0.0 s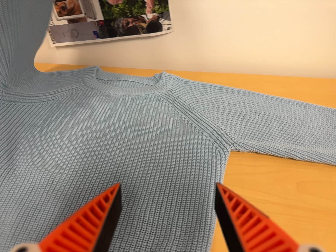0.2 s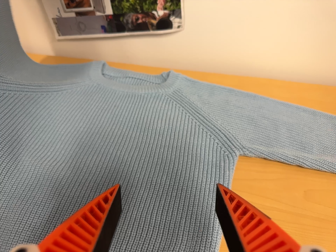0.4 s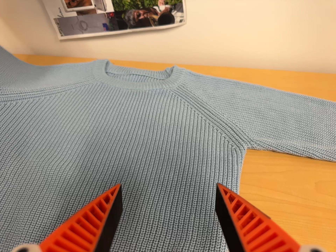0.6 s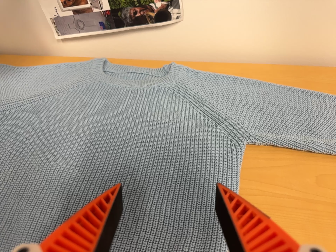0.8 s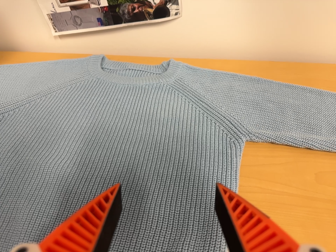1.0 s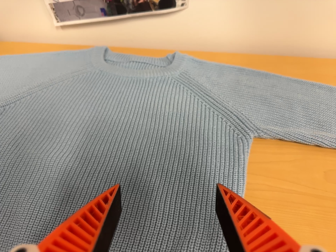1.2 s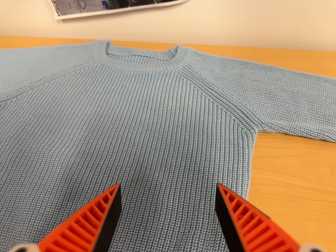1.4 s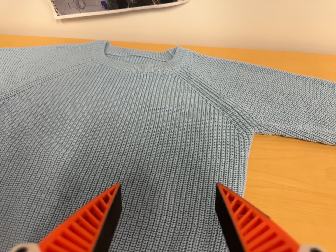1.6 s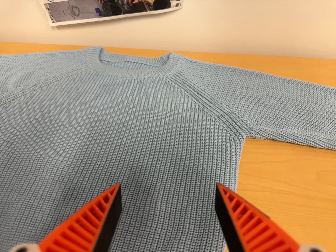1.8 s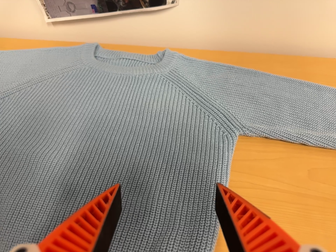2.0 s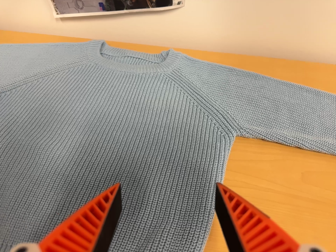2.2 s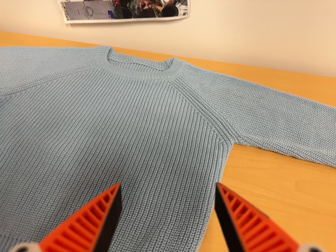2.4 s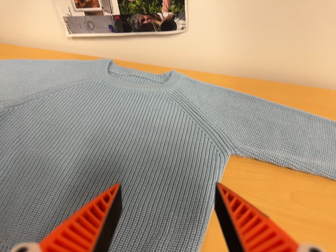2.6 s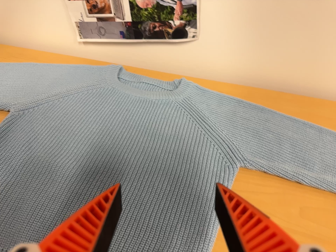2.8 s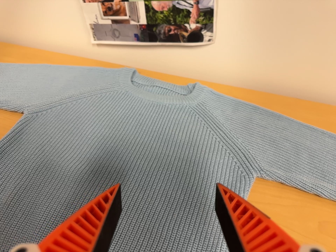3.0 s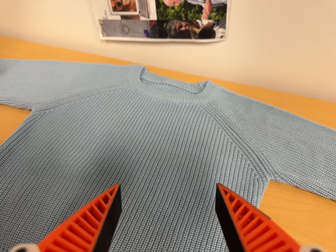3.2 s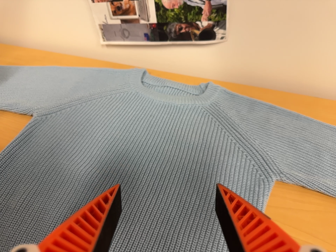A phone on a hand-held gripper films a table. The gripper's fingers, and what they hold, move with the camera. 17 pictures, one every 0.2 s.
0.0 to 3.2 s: The camera rolls about its line of sight by about 10 degrees, and the scene rotates clockwise.
The film runs backward here.
